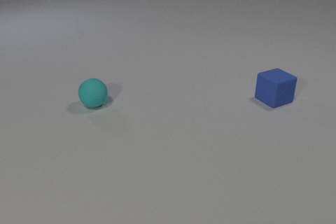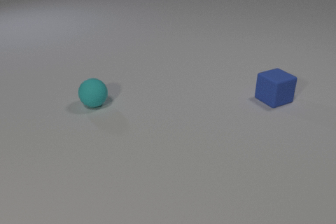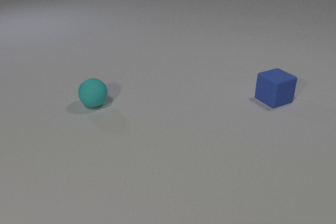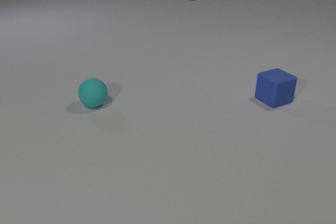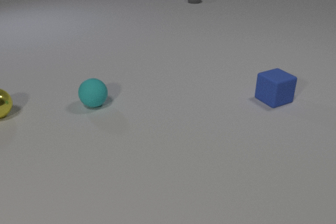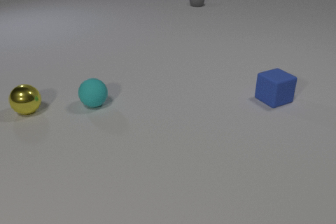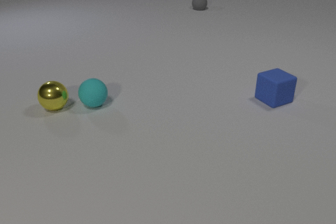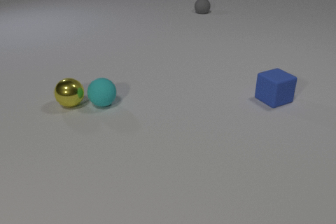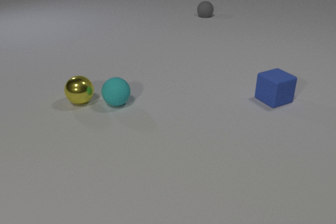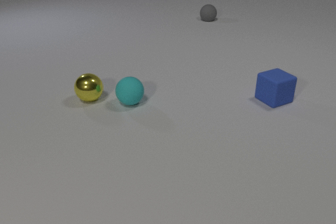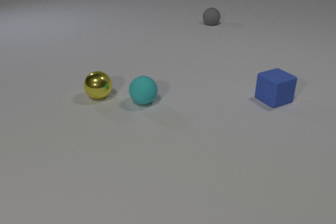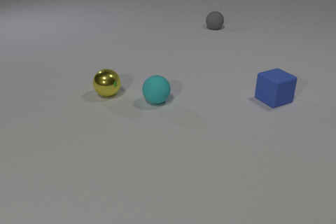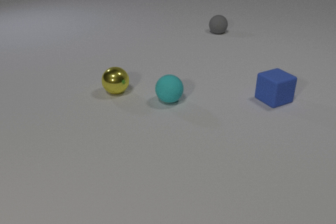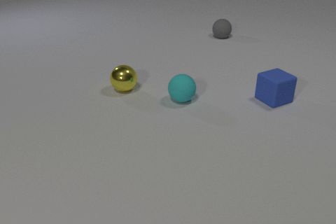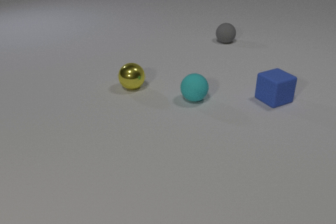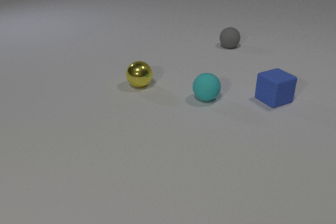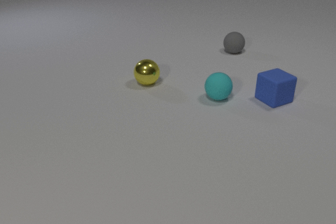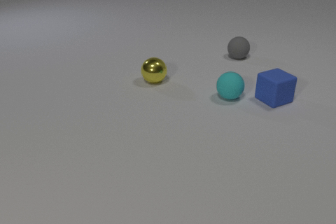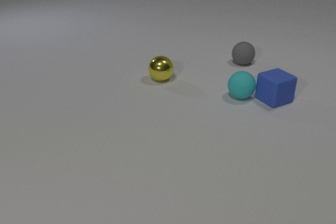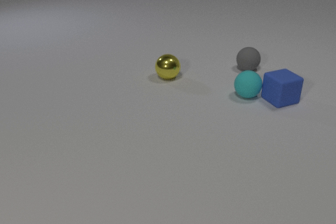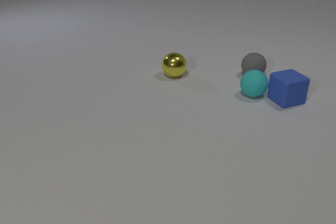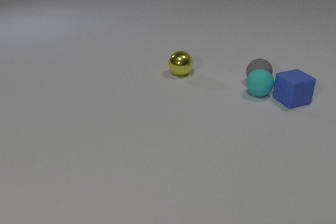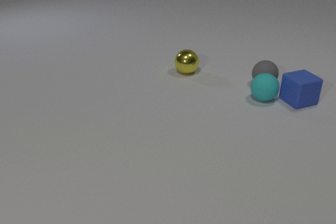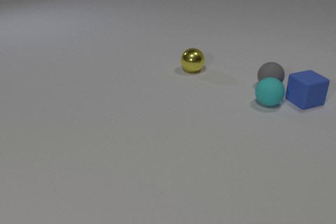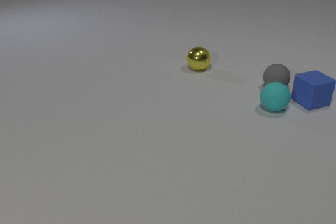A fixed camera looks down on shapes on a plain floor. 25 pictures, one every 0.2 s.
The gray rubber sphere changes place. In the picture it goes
toward the camera.
The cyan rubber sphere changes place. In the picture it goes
to the right.
0.0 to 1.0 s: The yellow metal sphere comes in at the left edge, rolls to the right. The gray rubber sphere comes in at the top edge, rolls toward the camera.
1.0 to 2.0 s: The yellow metal sphere rolls to the right. The cyan rubber sphere rolls to the right. The gray rubber sphere rolls toward the camera. The yellow metal sphere and the cyan rubber sphere collide.
2.0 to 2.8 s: The yellow metal sphere rolls to the right and away from the camera. The cyan rubber sphere rolls to the right. The gray rubber sphere rolls toward the camera.
2.8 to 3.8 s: The yellow metal sphere rolls to the right and away from the camera. The cyan rubber sphere rolls to the right. The blue rubber cube slides to the right. The gray rubber sphere rolls toward the camera. The cyan rubber sphere and the blue rubber cube collide.
3.8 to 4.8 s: The yellow metal sphere rolls to the right and away from the camera. The cyan rubber sphere rolls to the right and toward the camera. The blue rubber cube slides to the right. The gray rubber sphere rolls toward the camera and to the right. The cyan rubber sphere and the gray rubber sphere collide.
What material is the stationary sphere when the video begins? rubber.
How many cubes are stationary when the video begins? 1.
Are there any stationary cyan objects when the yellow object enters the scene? yes.
